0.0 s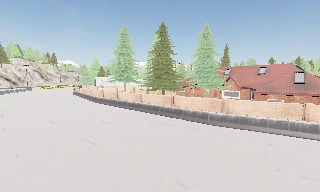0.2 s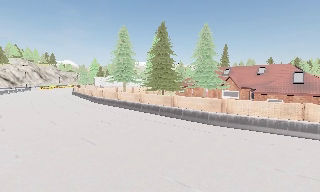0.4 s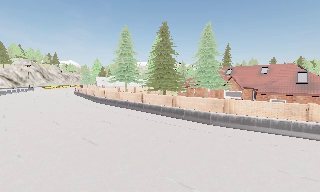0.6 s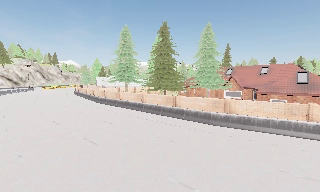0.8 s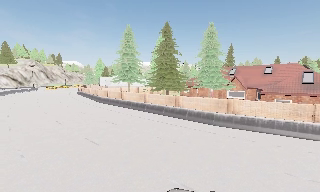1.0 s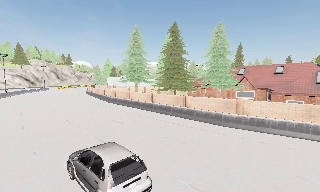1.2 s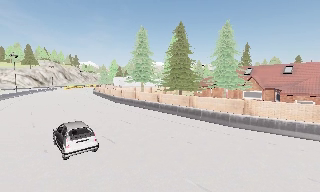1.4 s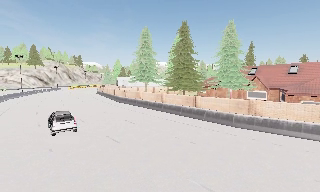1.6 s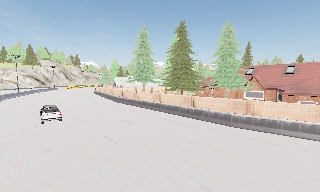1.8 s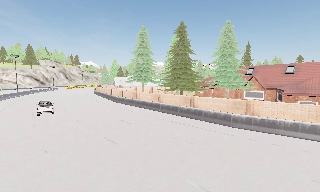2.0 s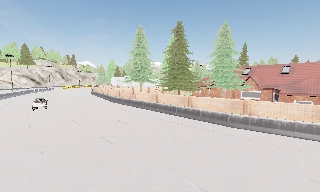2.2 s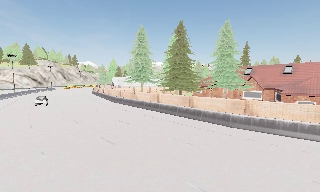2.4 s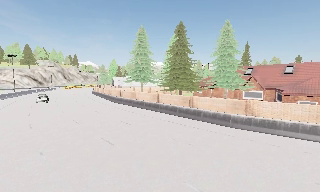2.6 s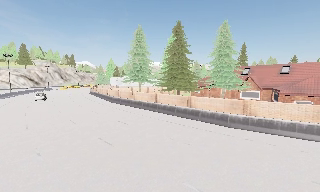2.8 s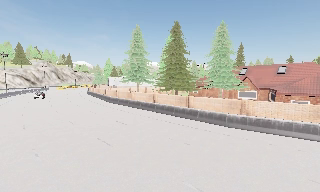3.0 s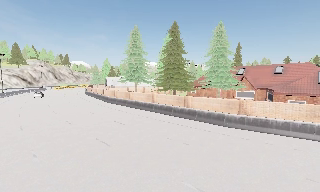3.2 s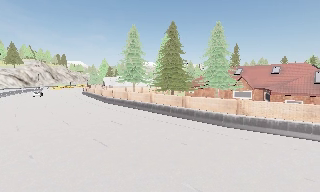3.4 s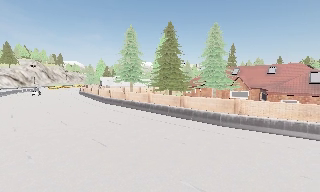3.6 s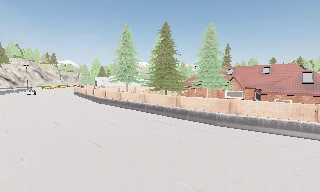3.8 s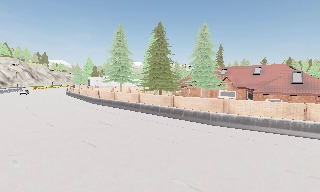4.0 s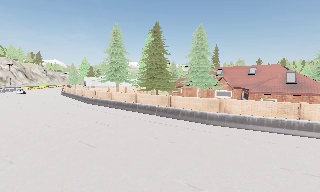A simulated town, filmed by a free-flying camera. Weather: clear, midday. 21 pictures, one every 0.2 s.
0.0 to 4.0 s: The camera travels to its left, about 1 m.
The film runs forward here.
